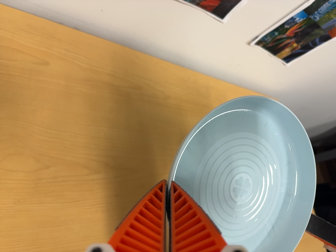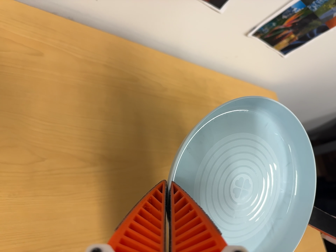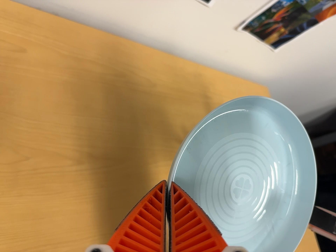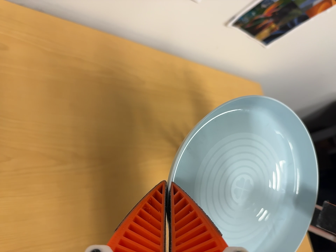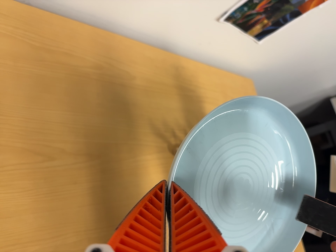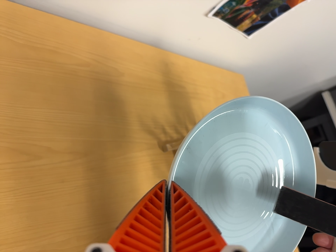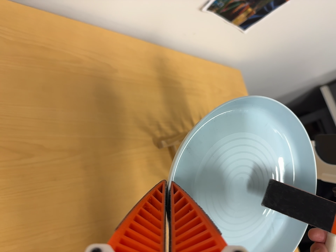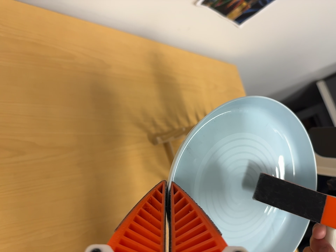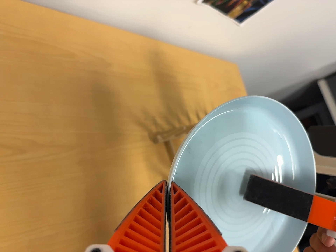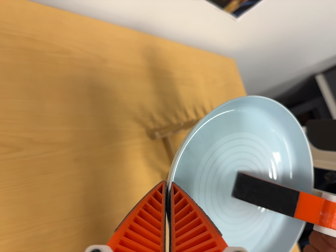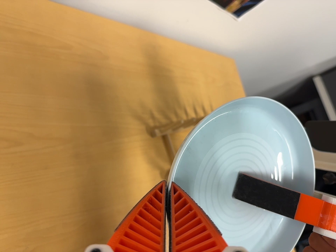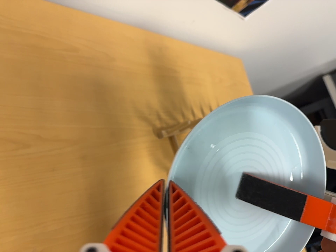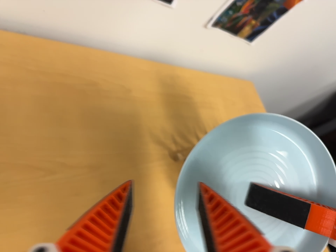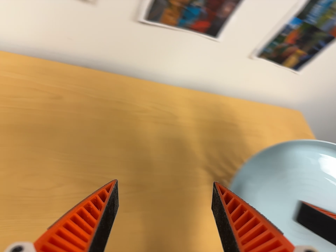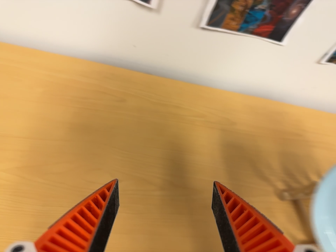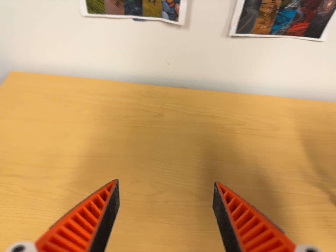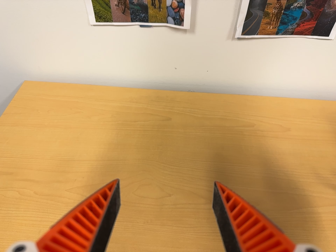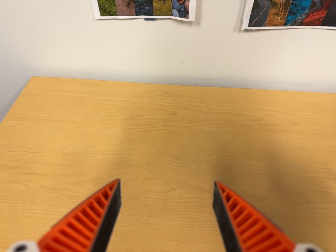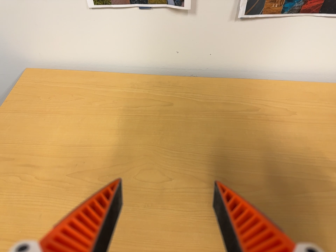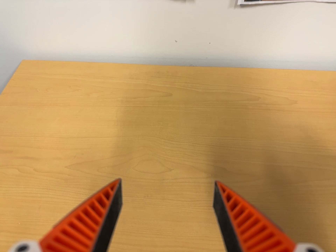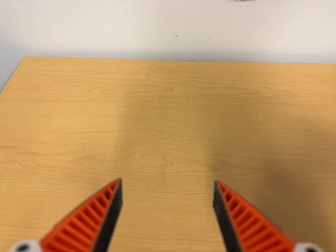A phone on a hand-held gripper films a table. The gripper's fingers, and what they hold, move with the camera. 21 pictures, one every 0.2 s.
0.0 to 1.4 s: The camera travels to its right, about 8 cm, so close, fixed things drift to the left.
1.4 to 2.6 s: The camera swings to its left by about 15 degrees, and the scene slides to the right. It travels backward, about 5 cm, so what stands in front gets smaller. Its aim tips toward the top of its view by about 15 degrees, and the scene shifts downward.
2.6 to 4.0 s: The camera pans to its left by about 30 degrees. It travels toward the bottom of its view and to its right, about 8 cm.
The film runs forward here.
